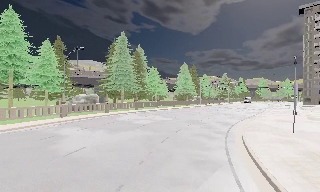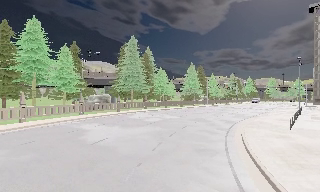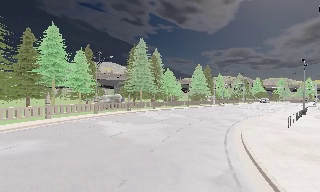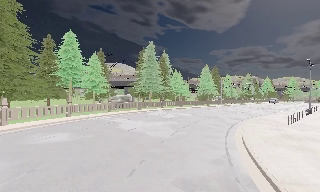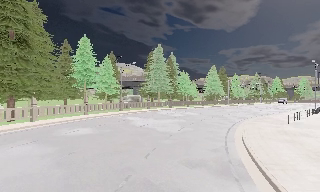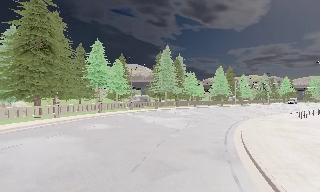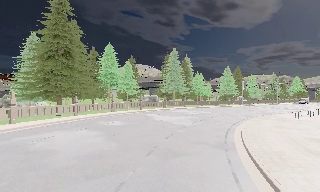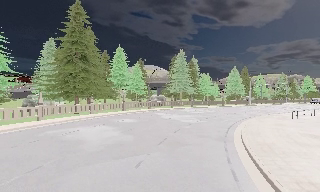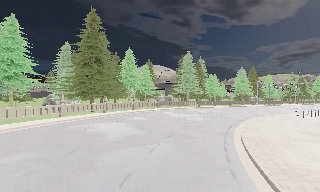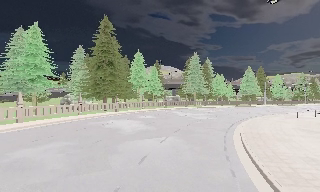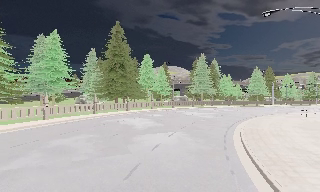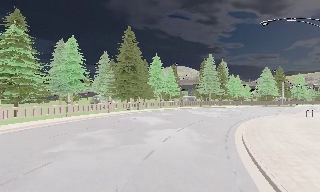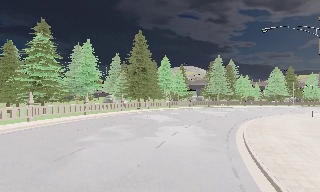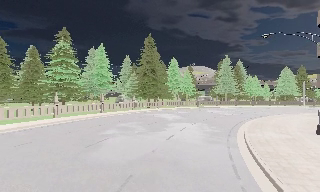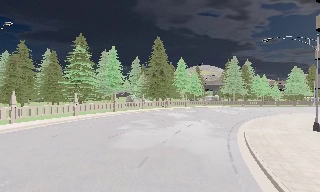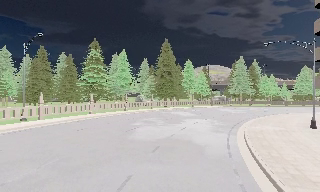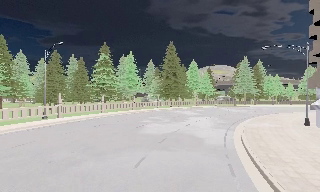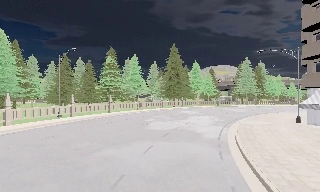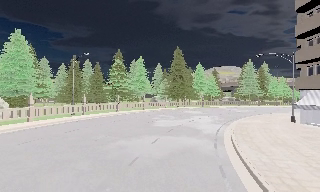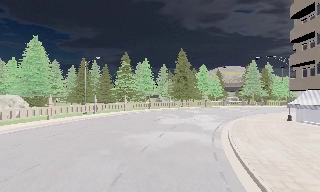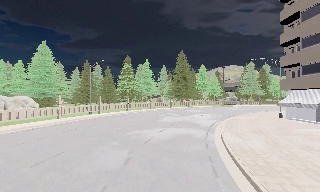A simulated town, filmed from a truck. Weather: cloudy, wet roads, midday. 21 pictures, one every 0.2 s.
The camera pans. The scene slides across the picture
to the right.
The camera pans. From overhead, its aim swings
counterclockwise.
0.0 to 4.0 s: The scene slides to the right, as the camera pans about 50 degrees to its left. It travels backward, about 30 m.
The film runs backward here.
